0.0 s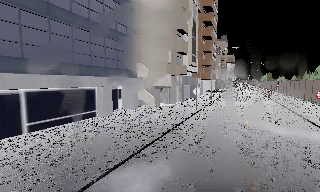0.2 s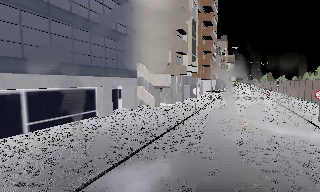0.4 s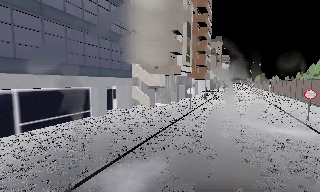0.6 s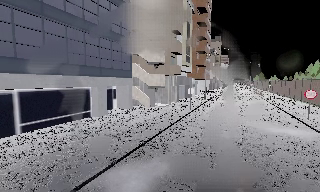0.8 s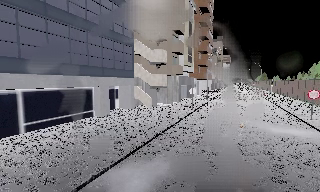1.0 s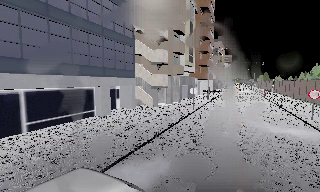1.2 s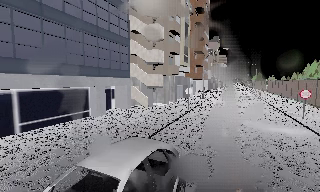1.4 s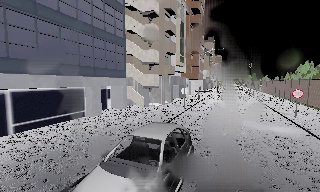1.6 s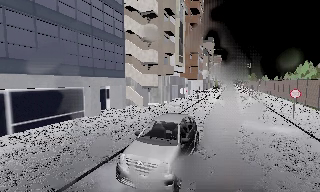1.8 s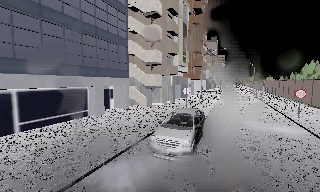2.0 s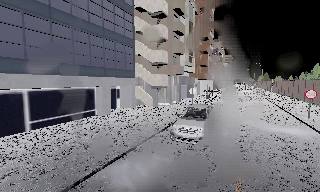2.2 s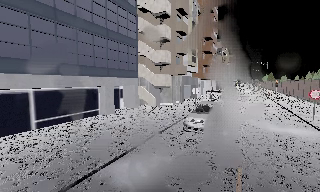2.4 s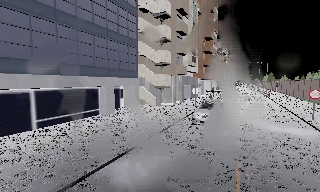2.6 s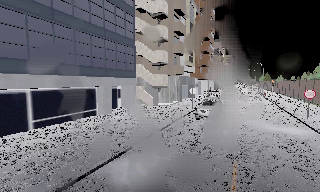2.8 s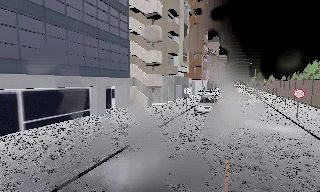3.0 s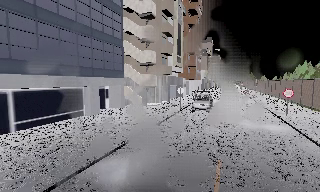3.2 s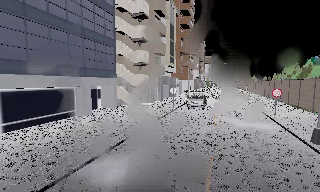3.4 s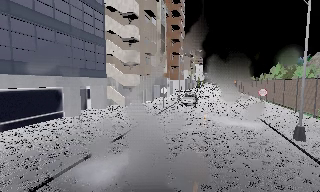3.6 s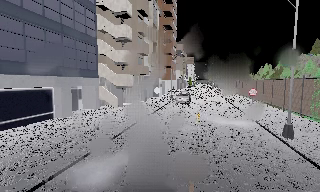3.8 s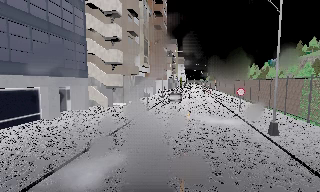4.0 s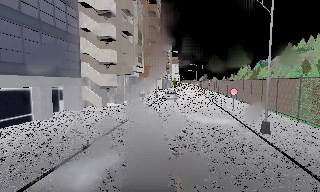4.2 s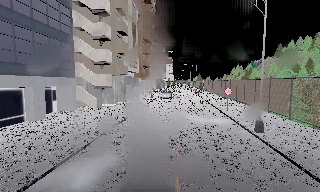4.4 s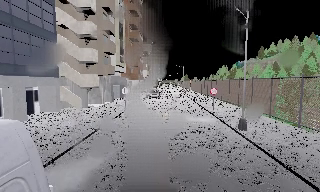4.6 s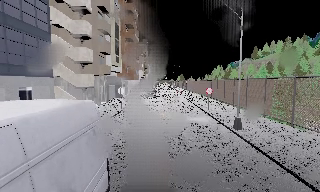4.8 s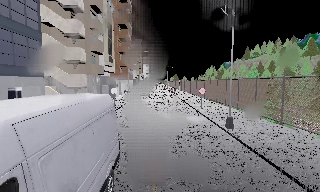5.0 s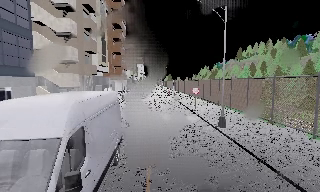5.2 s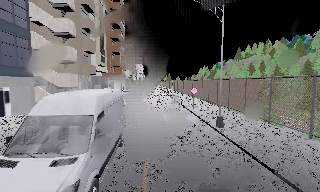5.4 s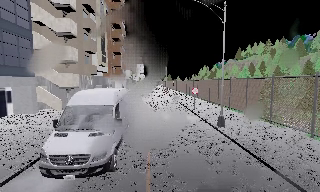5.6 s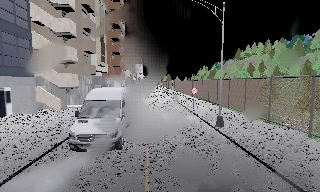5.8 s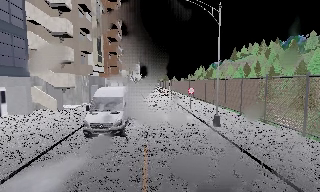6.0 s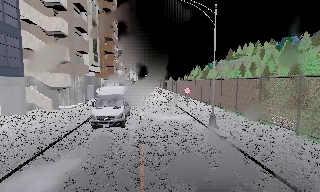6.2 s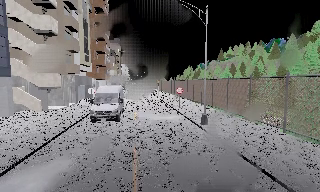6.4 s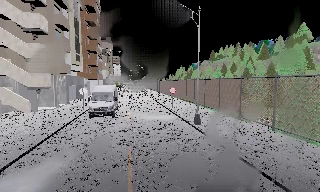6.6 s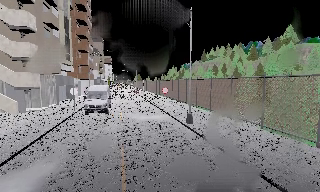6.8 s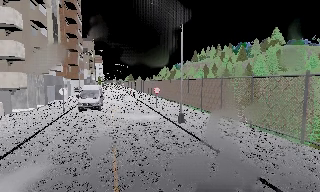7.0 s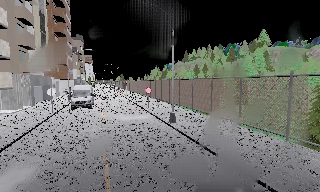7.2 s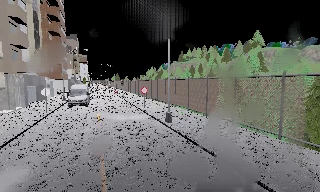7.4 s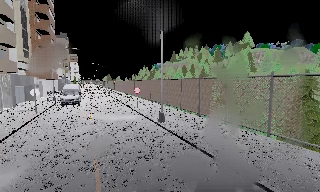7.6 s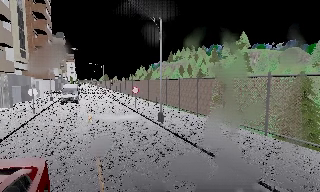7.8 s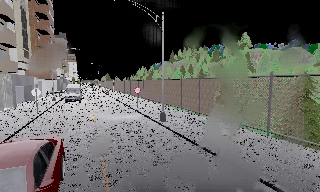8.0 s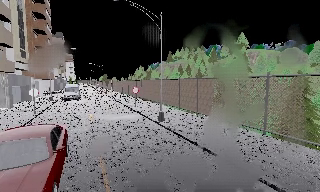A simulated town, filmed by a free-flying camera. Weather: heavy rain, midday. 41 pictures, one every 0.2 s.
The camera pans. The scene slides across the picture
to the left.
The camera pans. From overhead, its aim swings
clockwise.
0.0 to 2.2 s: The camera travels backward, about 0.5 m, so what stands in front gets smaller.
2.2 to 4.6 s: The camera swings to its right by about 25 degrees, and the scene slides to the left. It travels backward, about 0.5 m, so what stands in front gets smaller.
4.6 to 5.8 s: The camera shifts only a little, or ends up much as it began.
5.8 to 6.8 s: The camera pans to its right, which is clockwise from overhead, by about 10 degrees.
6.8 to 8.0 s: The camera shifts only a little, or ends up much as it began.
The film runs backward here.
